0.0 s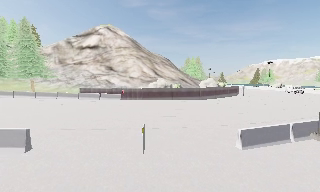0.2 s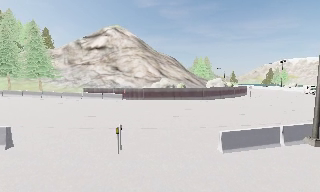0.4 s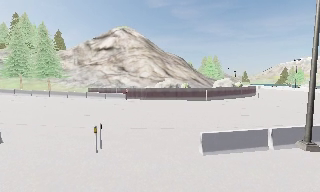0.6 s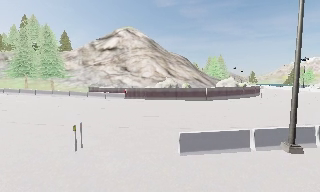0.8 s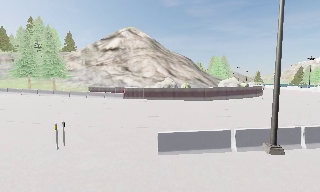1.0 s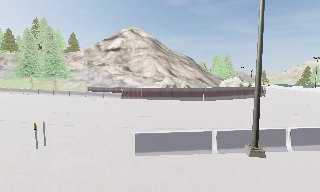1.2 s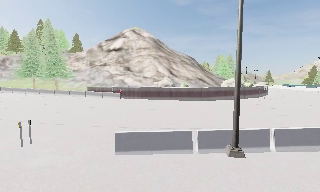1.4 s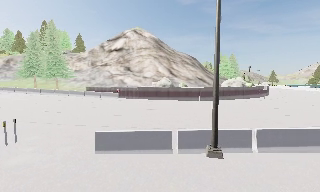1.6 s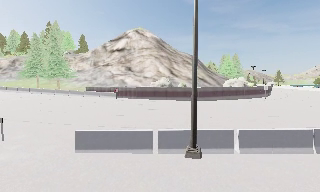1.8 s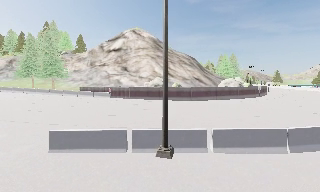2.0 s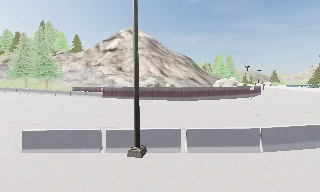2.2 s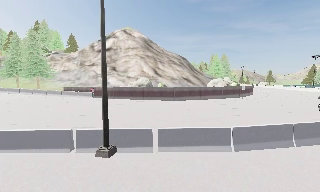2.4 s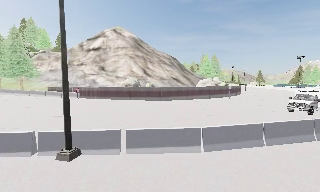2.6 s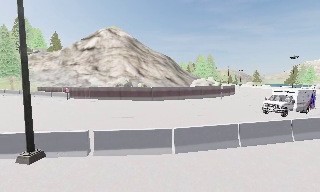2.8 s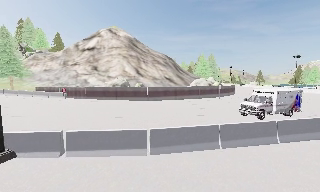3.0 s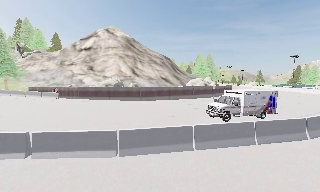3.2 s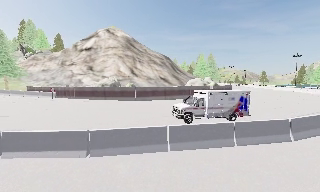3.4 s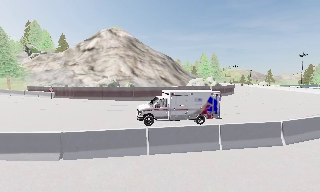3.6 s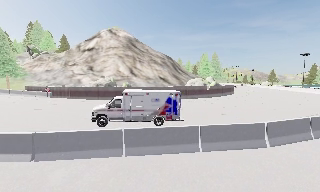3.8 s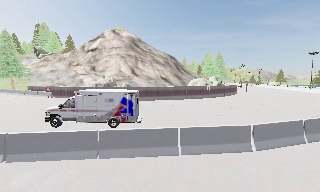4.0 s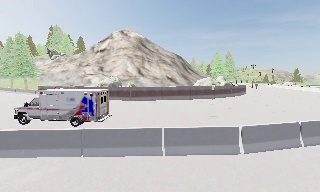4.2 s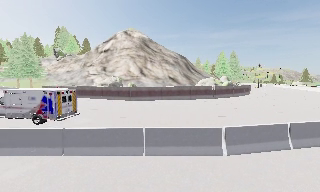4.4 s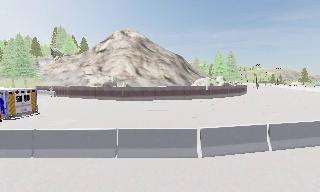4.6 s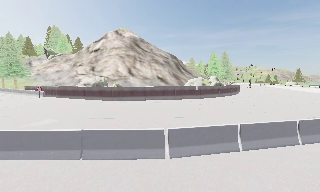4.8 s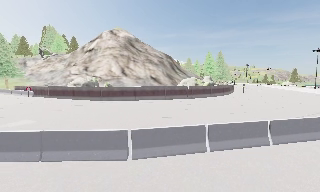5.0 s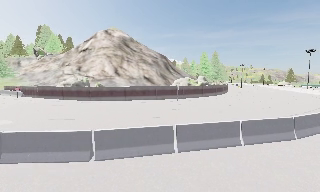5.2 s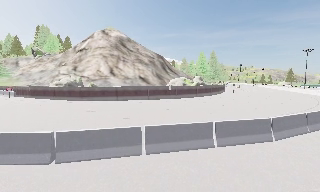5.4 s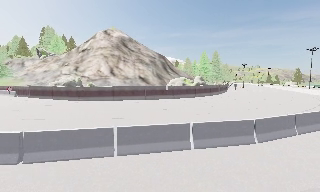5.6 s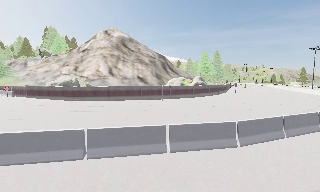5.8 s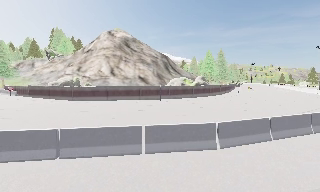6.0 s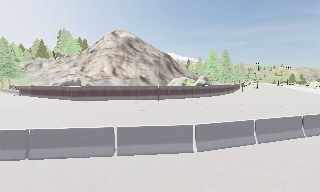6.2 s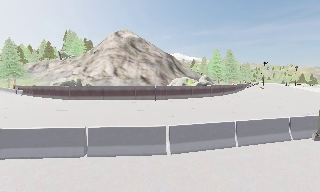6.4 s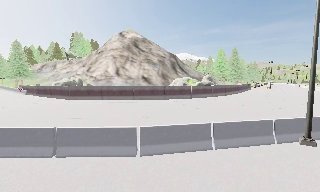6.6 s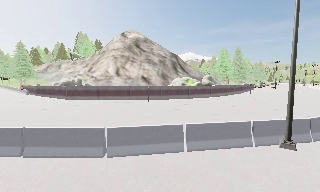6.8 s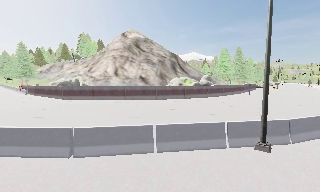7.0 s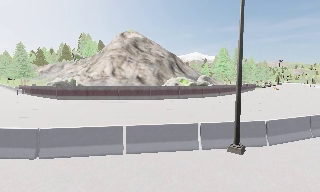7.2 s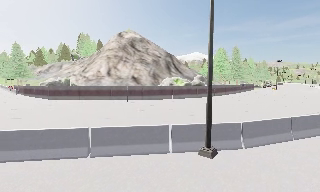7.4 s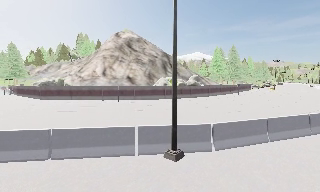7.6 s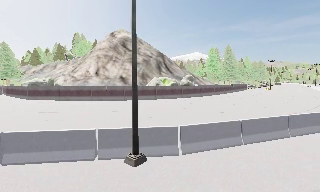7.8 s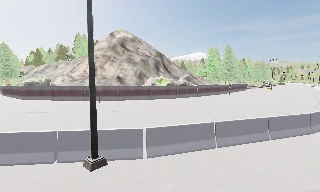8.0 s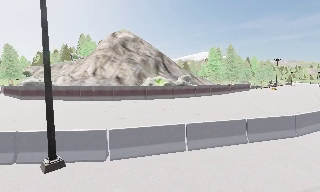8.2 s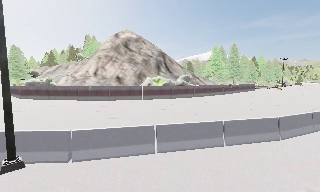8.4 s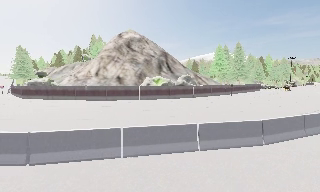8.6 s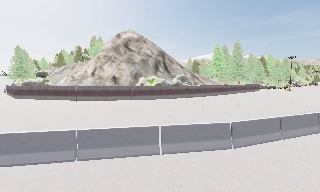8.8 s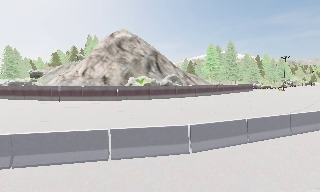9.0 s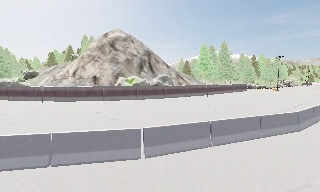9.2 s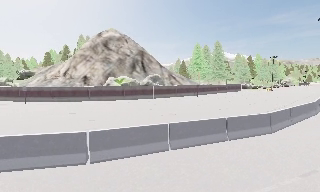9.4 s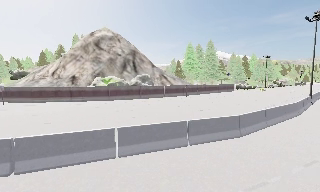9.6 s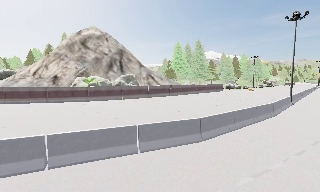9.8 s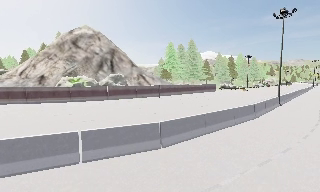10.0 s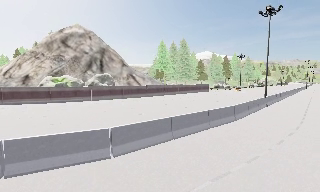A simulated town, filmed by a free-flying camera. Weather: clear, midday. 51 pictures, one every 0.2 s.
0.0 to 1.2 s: The camera pans to its left, which is counterclockwise from overhead, by about 15 degrees. It travels to its right, about 7 m, so close, fixed things drift to the left.
1.2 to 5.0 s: The camera travels to its right, about 20 m, so close, fixed things drift to the left.
5.0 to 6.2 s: The camera pans to its left, which is counterclockwise from overhead, by about 10 degrees. It travels to its right, about 8 m, so close, fixed things drift to the left.
6.2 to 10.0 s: The camera pans to its left, which is counterclockwise from overhead, by about 10 degrees. It travels to its right, about 35 m, so close, fixed things drift to the left.
The film runs forward here.
